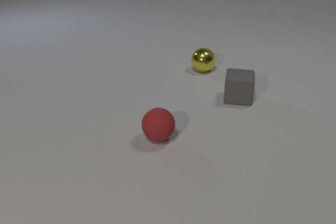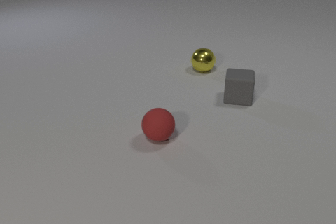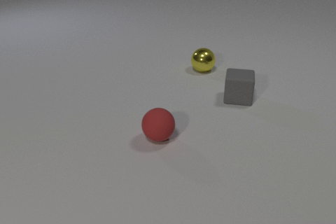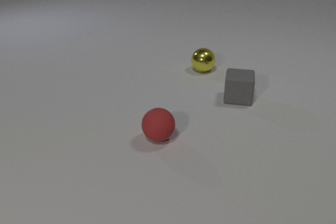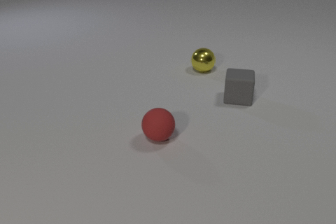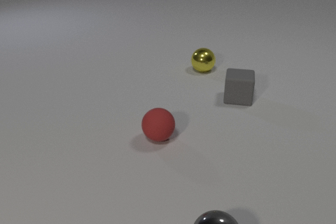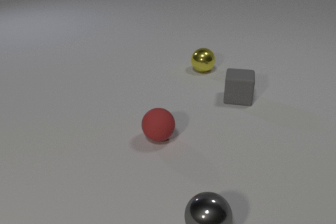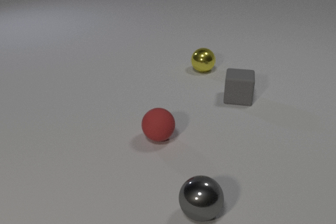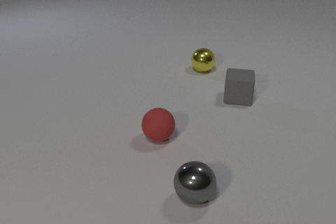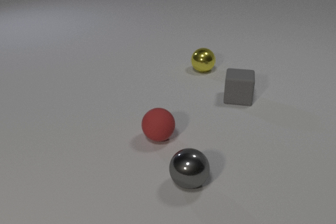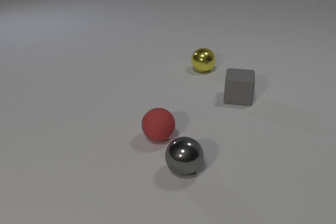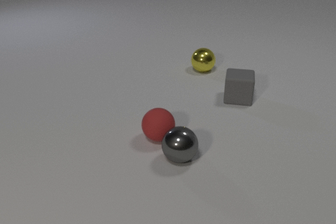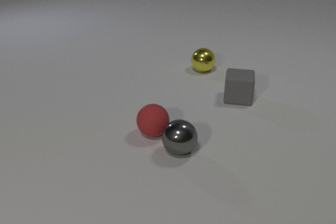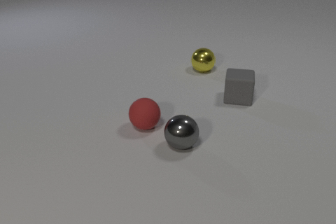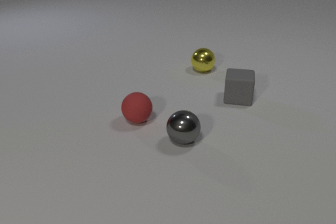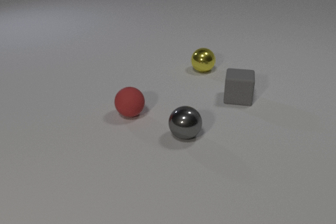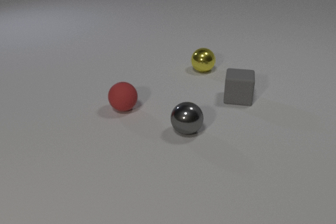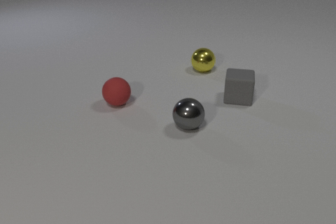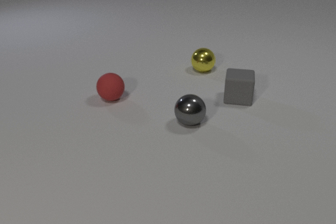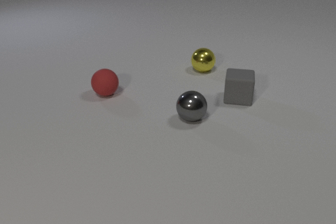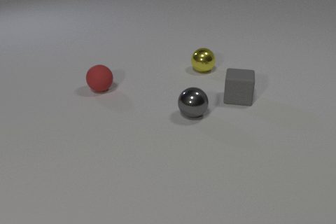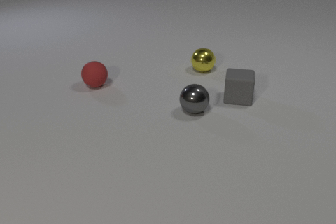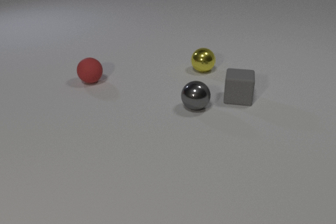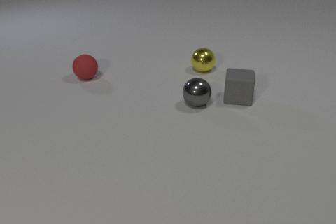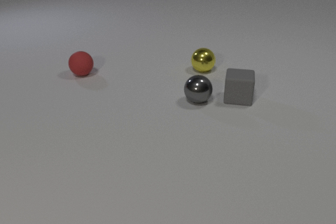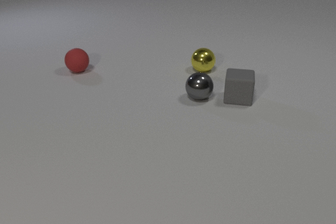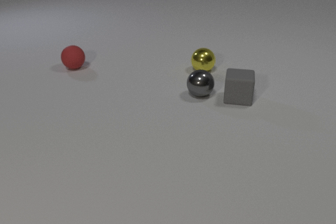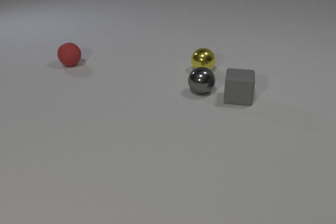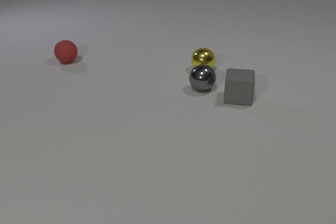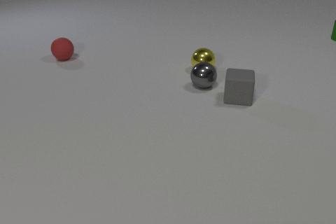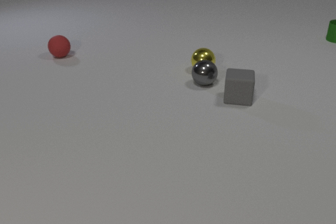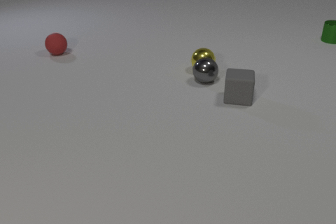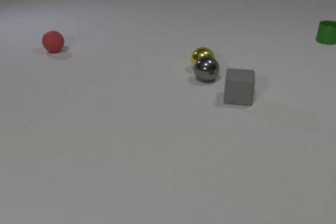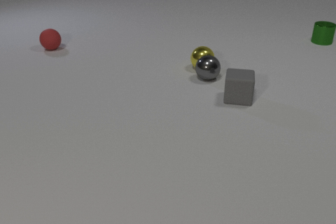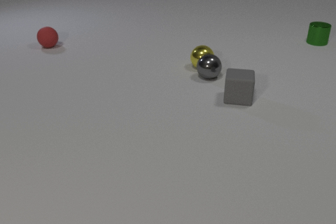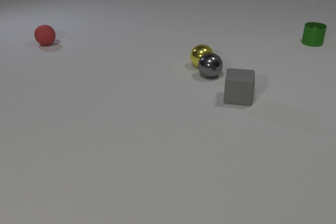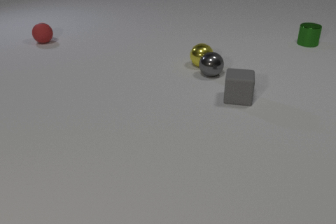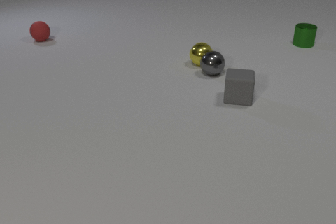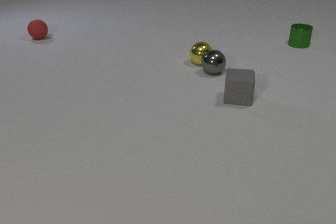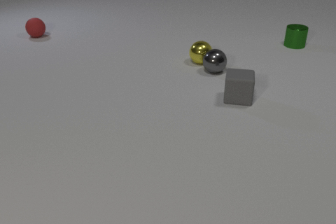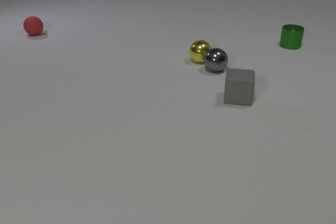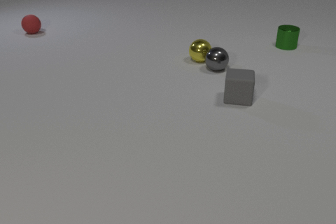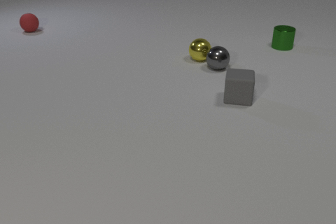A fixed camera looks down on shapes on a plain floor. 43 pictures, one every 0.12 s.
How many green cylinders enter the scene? 1.
Are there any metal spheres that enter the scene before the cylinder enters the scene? yes.
What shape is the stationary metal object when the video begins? sphere.
0.00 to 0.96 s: The gray metal sphere comes in at the bottom edge, rolls away from the camera.
0.96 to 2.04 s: The gray metal sphere rolls away from the camera. The red rubber sphere rolls away from the camera and to the left. The gray metal sphere and the red rubber sphere collide.
2.04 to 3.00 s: The gray metal sphere rolls away from the camera. The red rubber sphere rolls away from the camera and to the left.
3.00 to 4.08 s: The gray metal sphere rolls away from the camera. The red rubber sphere rolls away from the camera. The yellow metal sphere rolls away from the camera. The green metal cylinder comes in at the right edge, slides to the left and toward the camera. The gray metal sphere and the yellow metal sphere collide.
4.08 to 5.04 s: The gray metal sphere rolls away from the camera. The red rubber sphere rolls away from the camera. The yellow metal sphere rolls away from the camera. The green metal cylinder slides to the left and toward the camera.
